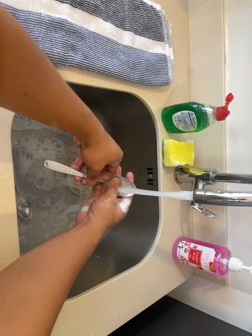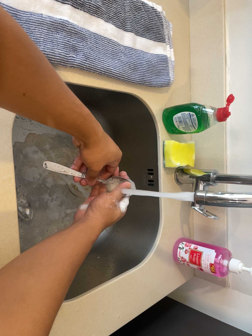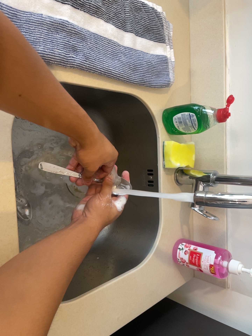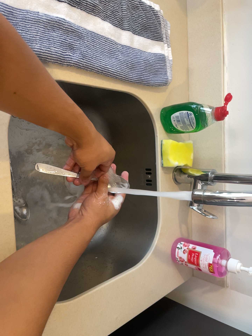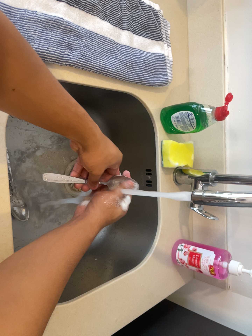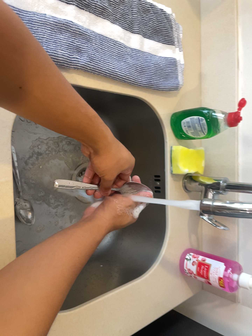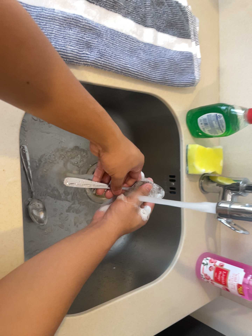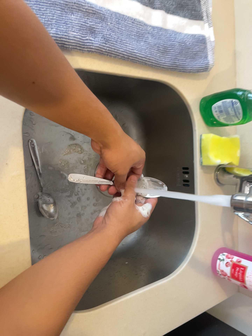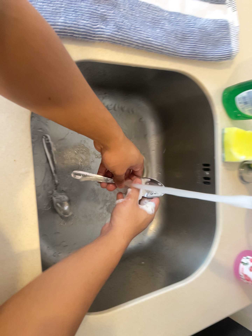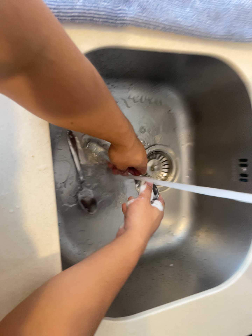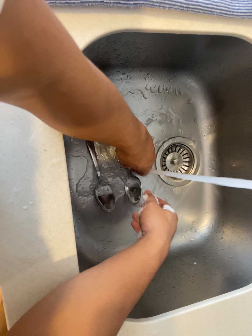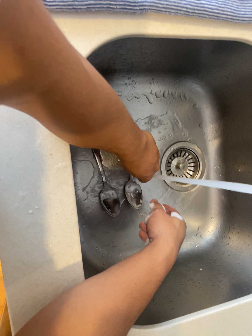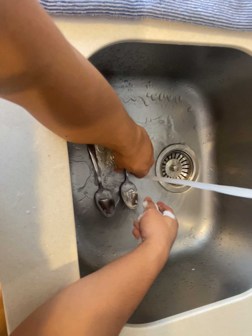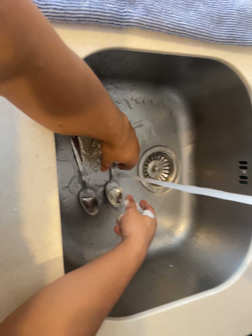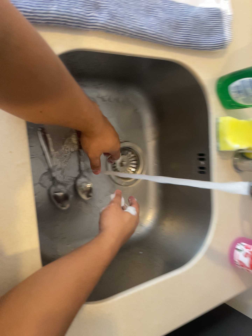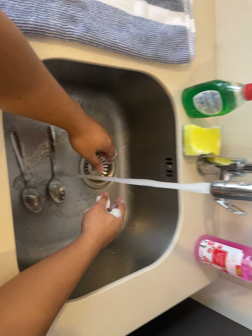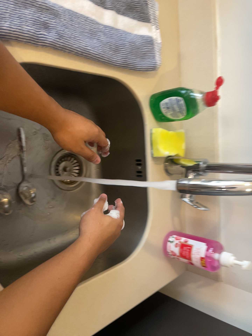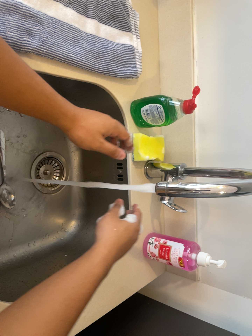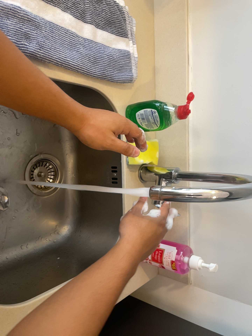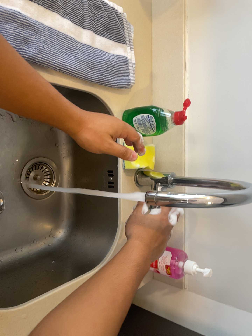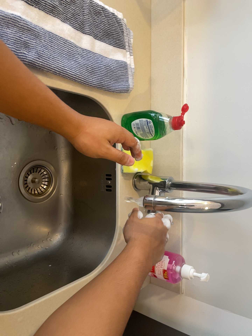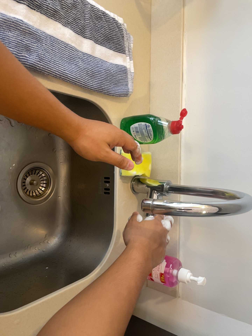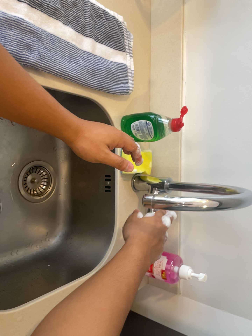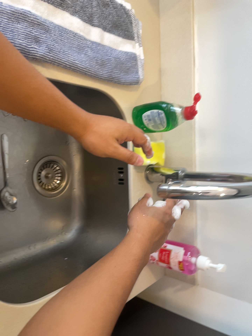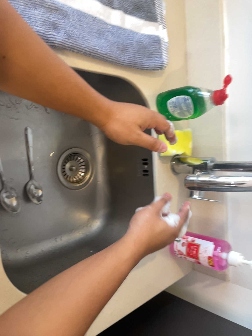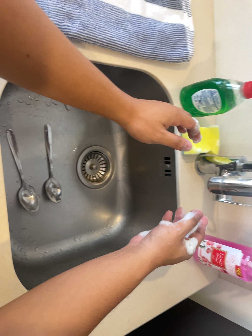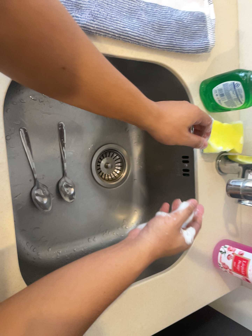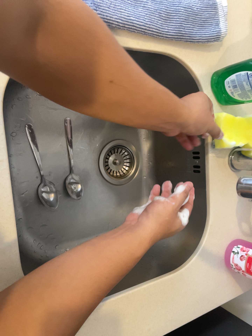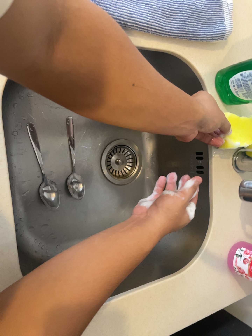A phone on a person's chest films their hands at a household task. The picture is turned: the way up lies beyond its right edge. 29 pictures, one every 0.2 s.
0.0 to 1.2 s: The camera shifts only a little, or ends up much as it began.
1.2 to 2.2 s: The camera swings to its left by about 20 degrees, and the scene slides to the right. It travels forward, about 12 cm, so what stands in front looms larger.
2.2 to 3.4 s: The camera pans to its right by about 30 degrees. It travels backward, about 14 cm.
3.4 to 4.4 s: The camera shifts only a little, or ends up much as it began.
4.4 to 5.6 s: The camera swings to its left by about 25 degrees, and the scene slides to the right. It travels forward and to its right, about 12 cm, so what stands in front looms larger.
The film runs backward here.
